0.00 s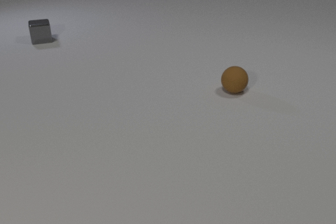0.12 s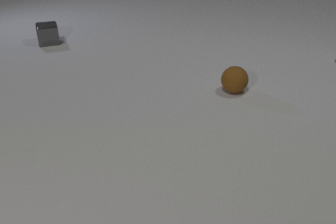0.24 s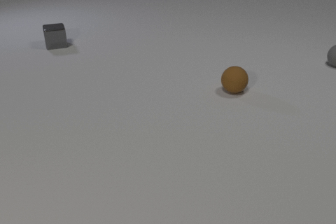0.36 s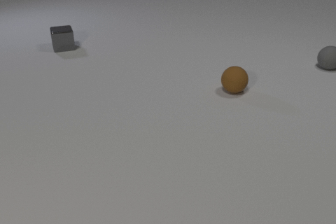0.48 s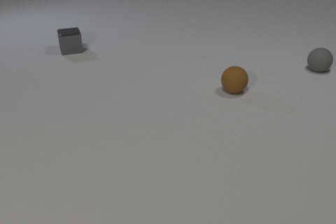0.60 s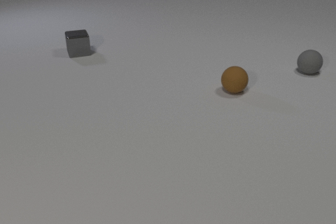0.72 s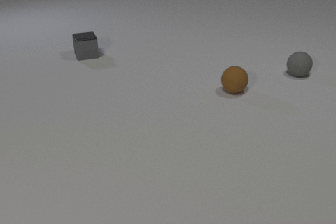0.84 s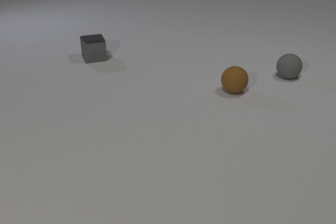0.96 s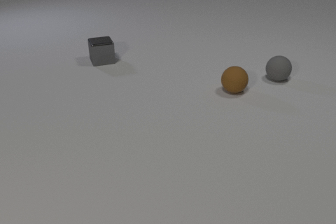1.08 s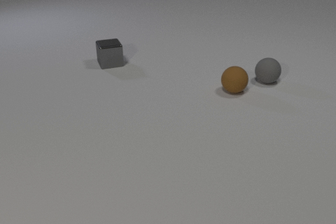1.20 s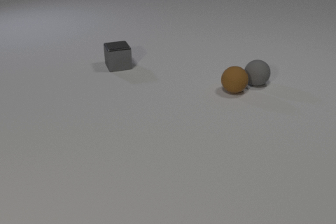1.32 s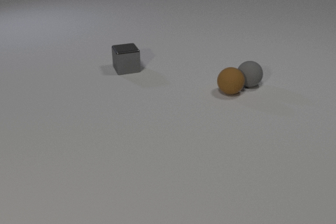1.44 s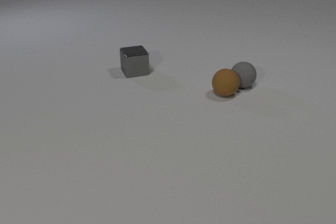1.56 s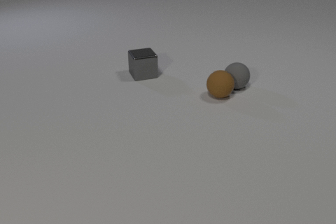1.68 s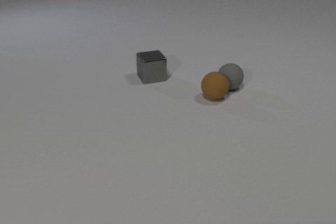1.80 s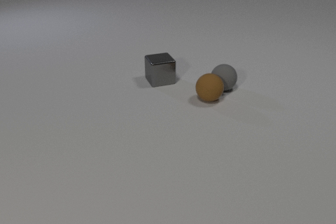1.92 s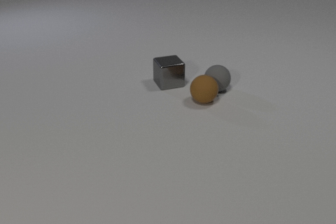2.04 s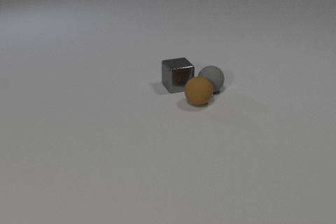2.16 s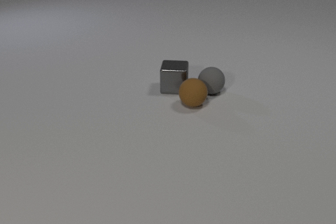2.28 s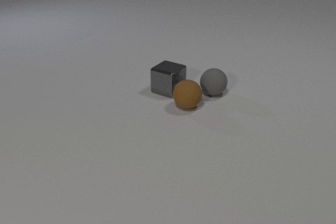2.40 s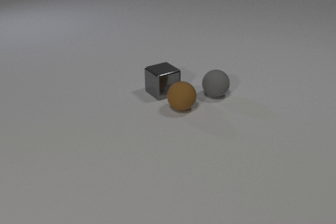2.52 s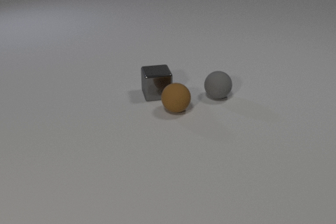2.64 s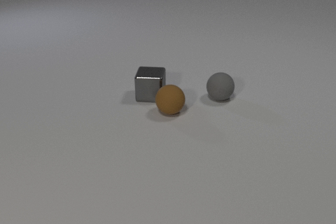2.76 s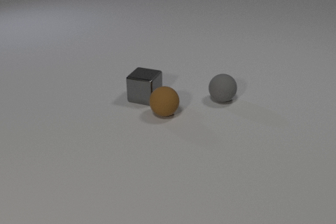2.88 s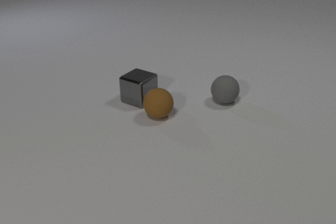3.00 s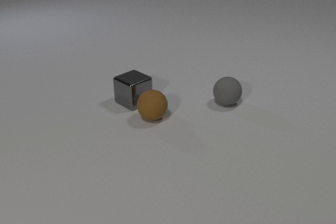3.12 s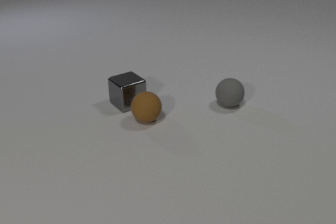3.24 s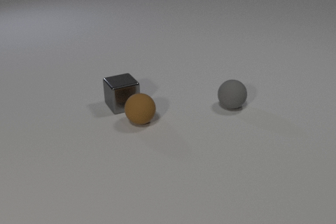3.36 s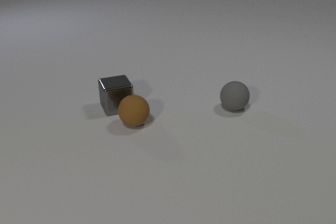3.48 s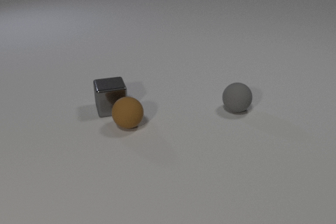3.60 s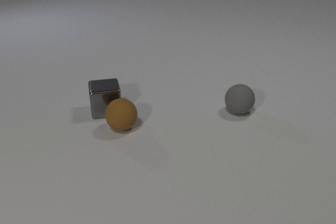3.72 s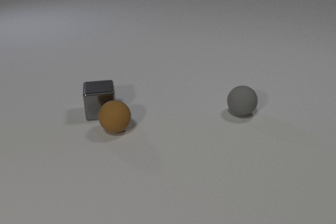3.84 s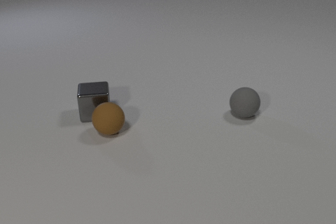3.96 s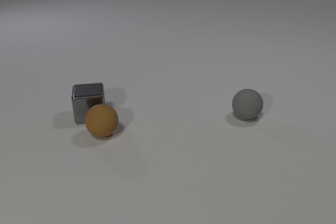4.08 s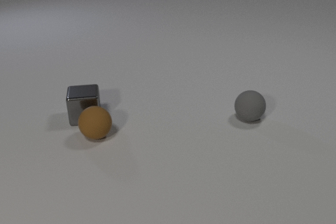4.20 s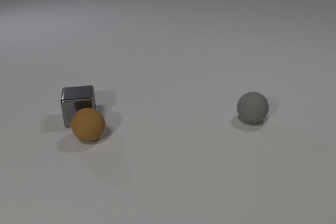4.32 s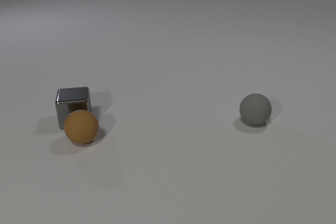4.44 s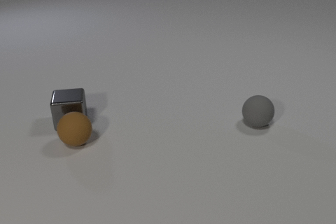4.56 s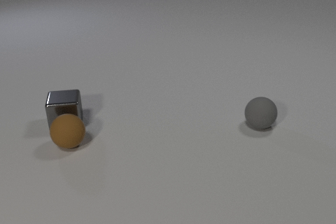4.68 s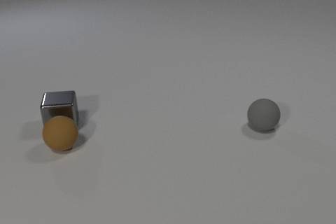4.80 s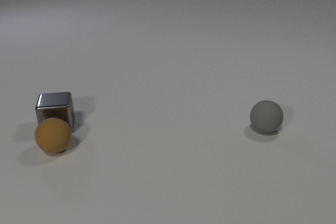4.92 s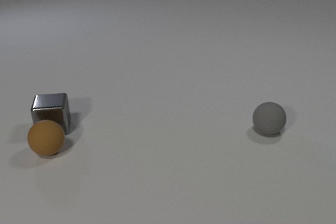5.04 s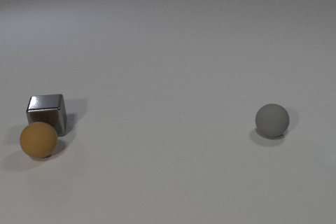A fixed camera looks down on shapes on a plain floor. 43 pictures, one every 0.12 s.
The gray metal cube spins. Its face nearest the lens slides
to the left.
The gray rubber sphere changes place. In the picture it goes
toward the camera.
0.00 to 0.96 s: The gray rubber sphere comes in at the right edge, rolls toward the camera and to the left. The gray metal cube slides toward the camera and to the right.
0.96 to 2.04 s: The gray rubber sphere rolls to the left and toward the camera. The brown rubber sphere rolls to the left and toward the camera. The gray metal cube slides to the right and toward the camera. The gray rubber sphere and the brown rubber sphere collide.
2.04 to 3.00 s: The gray rubber sphere rolls toward the camera and to the right. The brown rubber sphere rolls to the left and toward the camera. The gray metal cube slides to the left and toward the camera, spins so that its near face slides to the left, clockwise seen from above. The gray rubber sphere and the gray metal cube collide.
3.00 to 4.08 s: The gray rubber sphere rolls toward the camera and to the right. The brown rubber sphere rolls to the left and toward the camera. The gray metal cube slides to the left and toward the camera, spins clockwise seen from above by about 30 degrees, its near face sliding to the left.
4.08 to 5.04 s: The gray rubber sphere rolls toward the camera and to the right. The brown rubber sphere rolls to the left. The gray metal cube slides to the left.
How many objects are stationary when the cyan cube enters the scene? 0.
What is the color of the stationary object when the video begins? brown.
What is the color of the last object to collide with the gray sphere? gray.
